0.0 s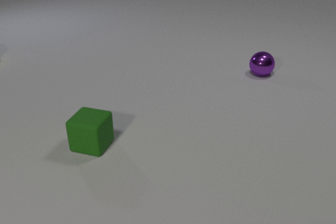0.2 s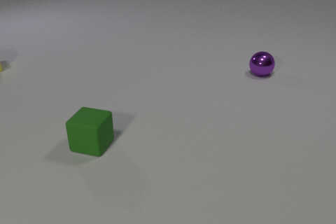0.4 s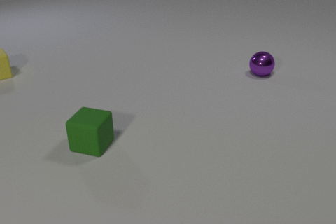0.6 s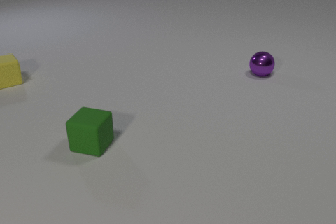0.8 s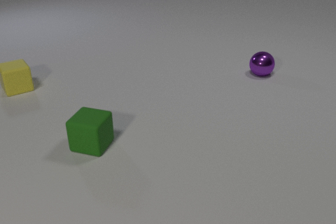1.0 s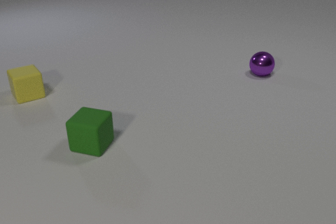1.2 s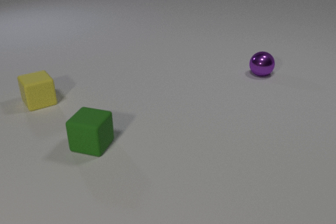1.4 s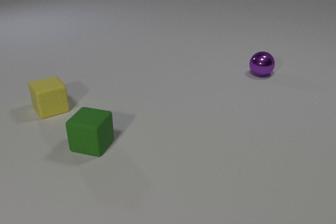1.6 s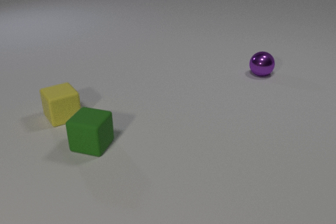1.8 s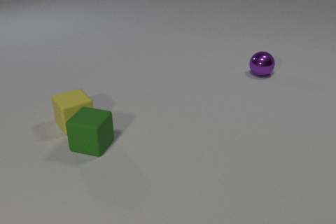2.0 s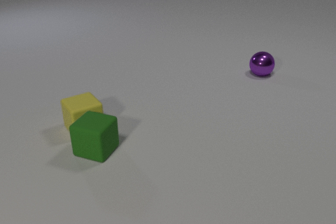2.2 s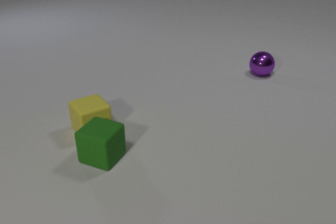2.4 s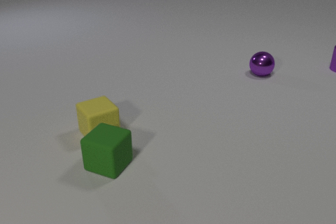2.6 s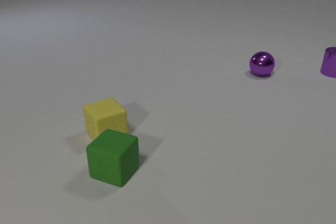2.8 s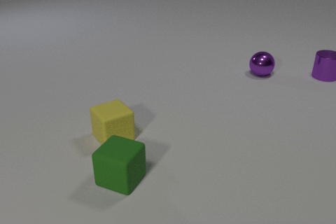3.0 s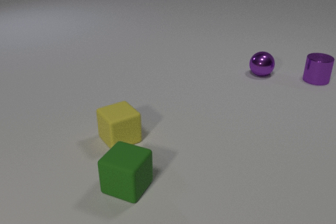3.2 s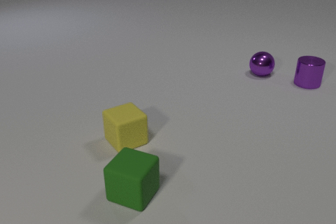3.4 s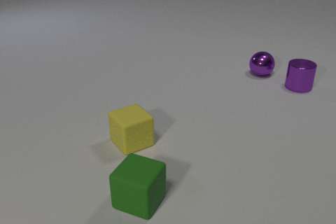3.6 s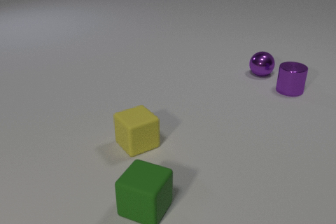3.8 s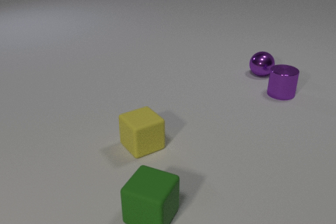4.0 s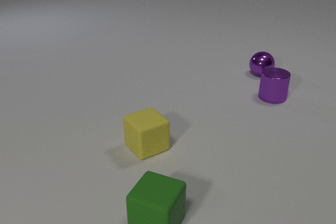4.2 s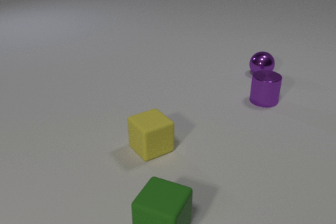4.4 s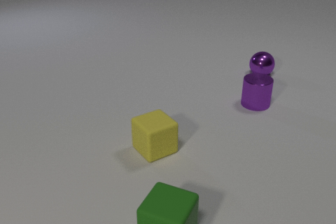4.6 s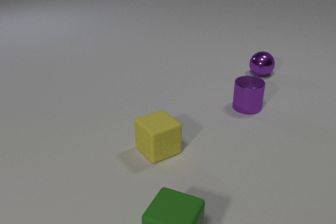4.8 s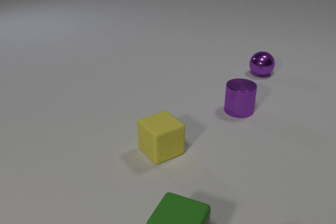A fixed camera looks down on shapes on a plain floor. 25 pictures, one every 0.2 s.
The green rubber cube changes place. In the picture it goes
toward the camera.
0.0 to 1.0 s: The yellow rubber cube comes in at the left edge, slides toward the camera and to the right.
1.0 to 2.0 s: The yellow rubber cube slides toward the camera and to the right. The green rubber cube slides toward the camera. The yellow rubber cube and the green rubber cube collide.
2.0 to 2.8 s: The yellow rubber cube slides to the right and toward the camera. The green rubber cube slides toward the camera and to the right. The purple metal cylinder comes in at the right edge, slides toward the camera and to the left.
2.8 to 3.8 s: The yellow rubber cube slides to the right and toward the camera. The green rubber cube slides toward the camera and to the right. The purple metal cylinder slides toward the camera and to the left.
3.8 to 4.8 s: The yellow rubber cube slides to the right and toward the camera. The green rubber cube slides toward the camera and to the right. The purple metal cylinder slides toward the camera and to the left.
What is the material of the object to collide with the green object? rubber.
Are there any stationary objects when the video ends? yes.
How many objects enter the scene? 3.
